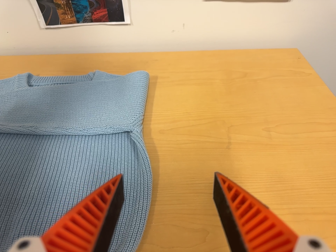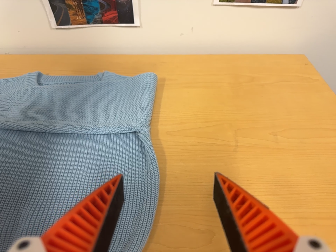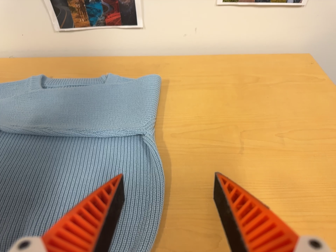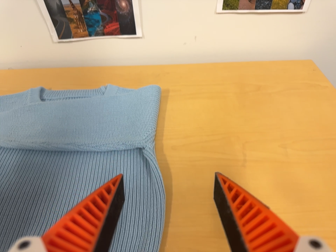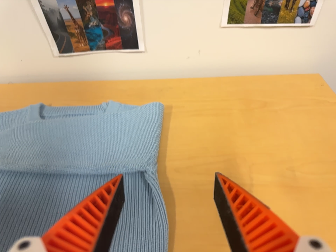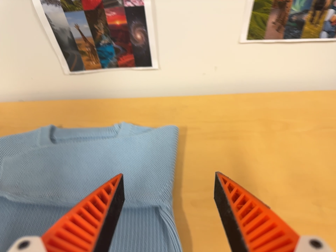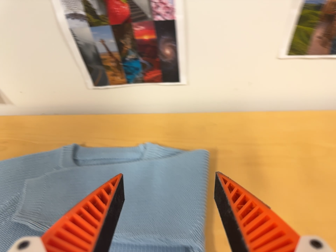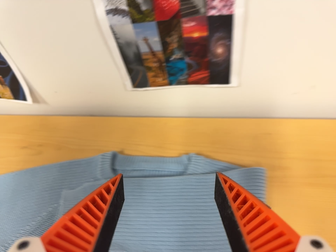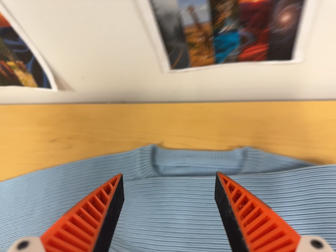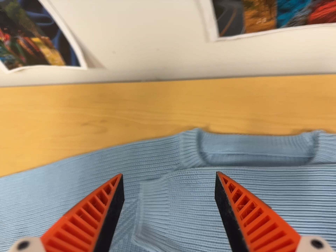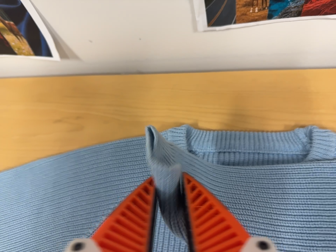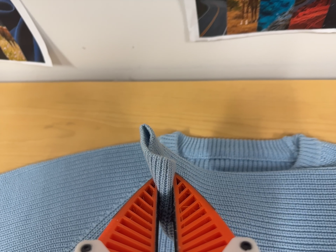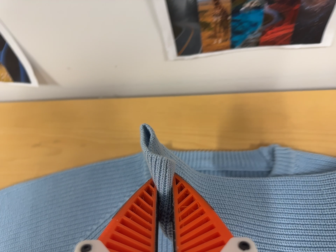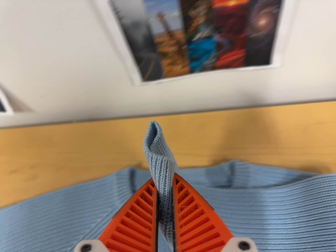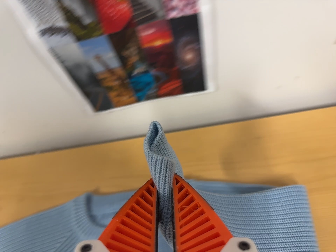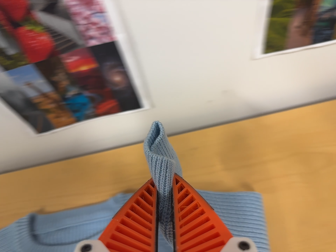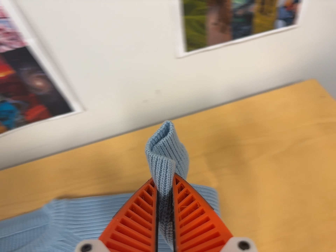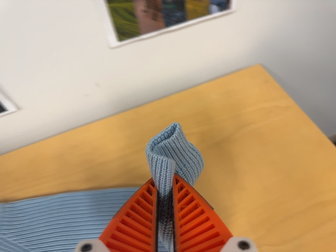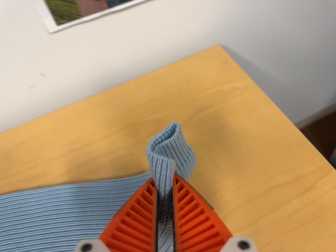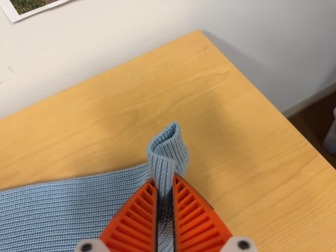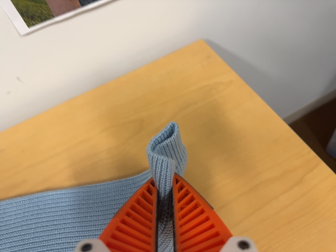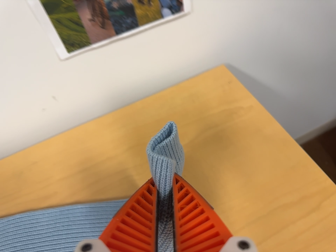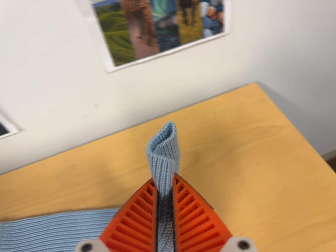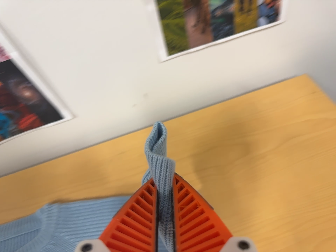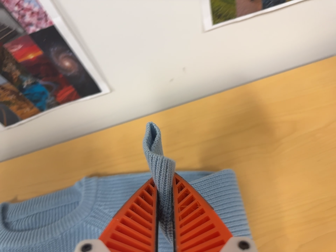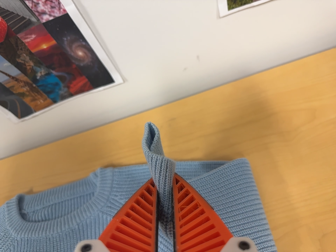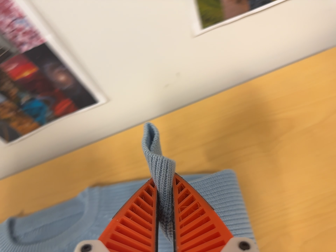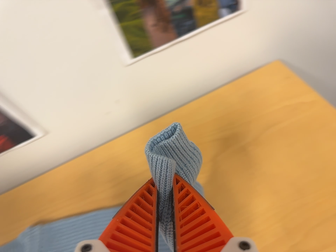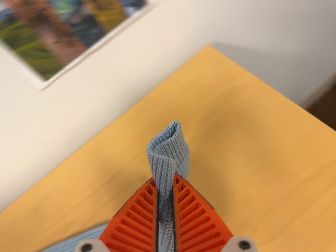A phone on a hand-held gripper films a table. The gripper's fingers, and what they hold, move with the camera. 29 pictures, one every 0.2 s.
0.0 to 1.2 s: The camera travels toward the top of its view and forward, about 18 cm, so close, fixed things drift downward.
1.2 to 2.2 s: The camera travels forward and to its left, about 26 cm, so what stands in front looms larger. Its aim tips toward the bottom of its view by about 15 degrees.
2.2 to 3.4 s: The scene slides to the left, as the camera pans about 20 degrees to its right. It travels to its right, about 36 cm, so close, fixed things drift to the left. Its aim tips toward the top of its view by about 10 degrees, and the scene shifts downward. It rolls about its line of sight by about 20 degrees, and the scene rotates counterclockwise.
3.4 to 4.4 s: The camera shifts only a little, or ends up much as it began.
4.4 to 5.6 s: The camera travels to its right, about 8 cm, so close, fixed things drift to the left. It rolls about its line of sight by about 20 degrees, and the scene rotates counterclockwise.
The film runs backward here.
